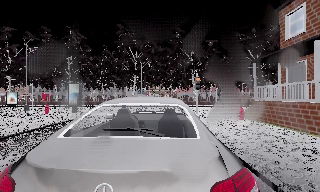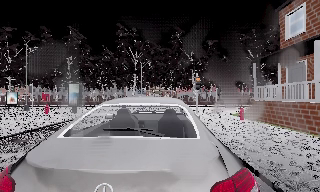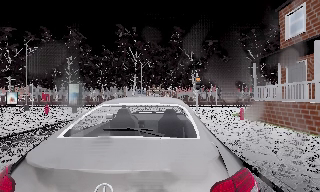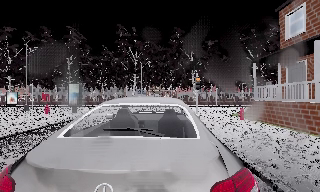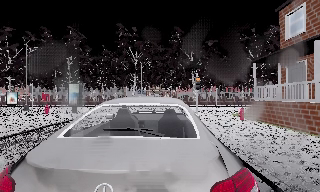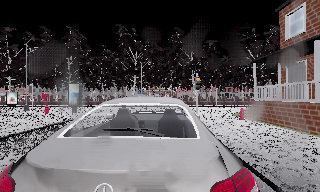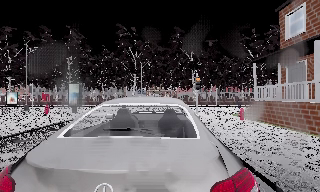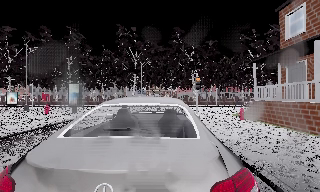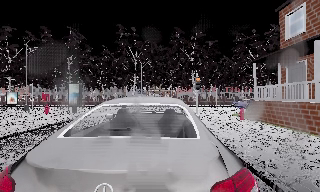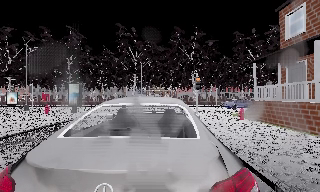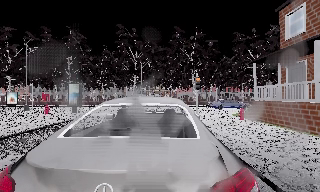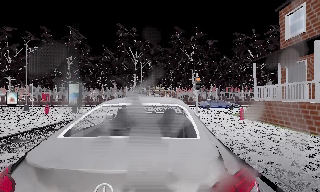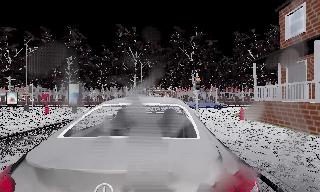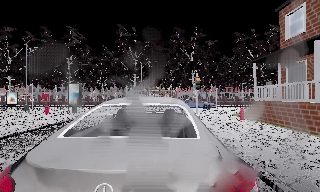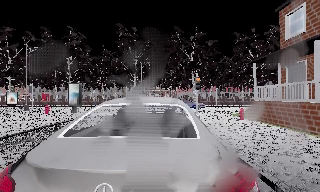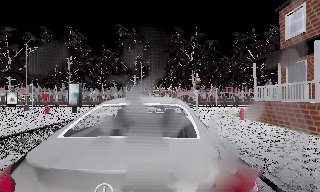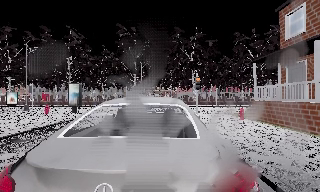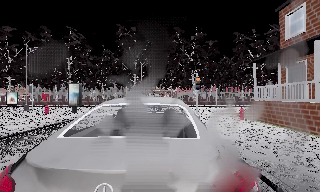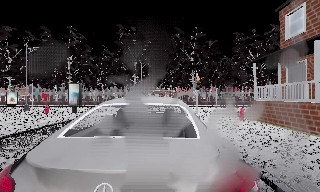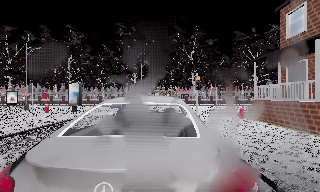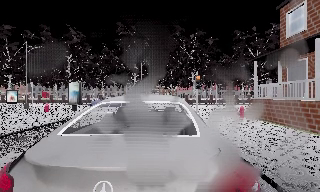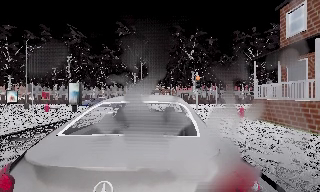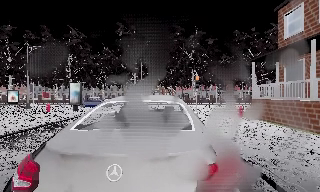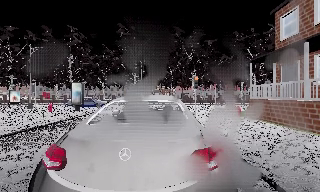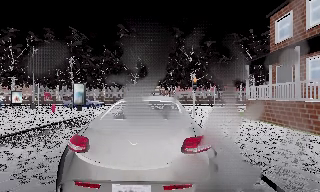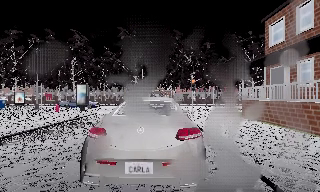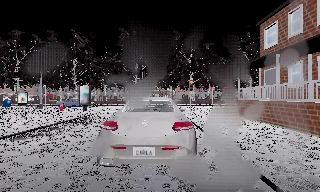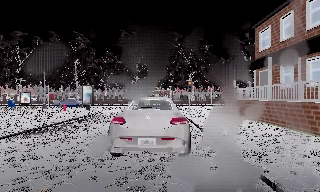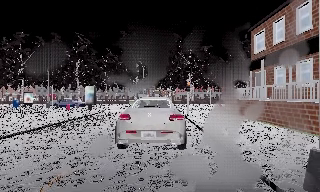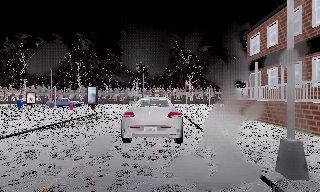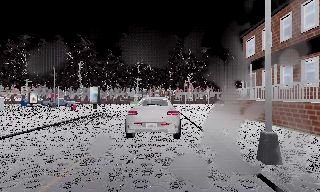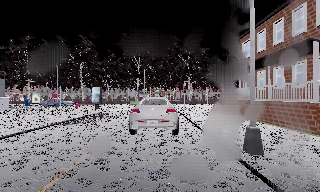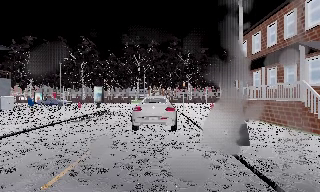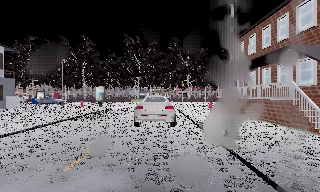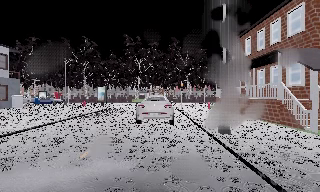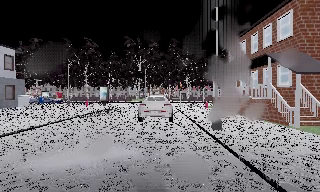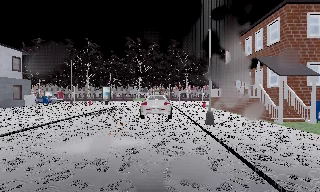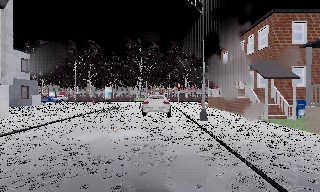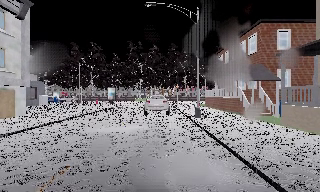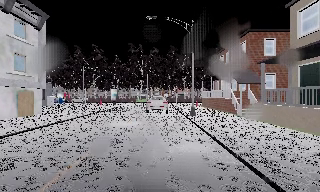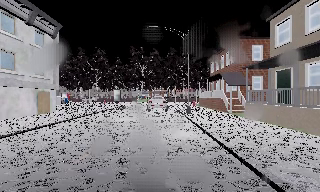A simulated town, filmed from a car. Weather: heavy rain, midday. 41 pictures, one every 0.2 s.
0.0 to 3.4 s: The camera keeps its place and its aim.
3.4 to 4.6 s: The camera shifts only a little, or ends up much as it began.
4.6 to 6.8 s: The camera travels backward, about 7 m, so what stands in front gets smaller.
6.8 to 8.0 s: The camera travels backward, about 8 m, so what stands in front gets smaller. It gains speed.
The film runs backward here.
